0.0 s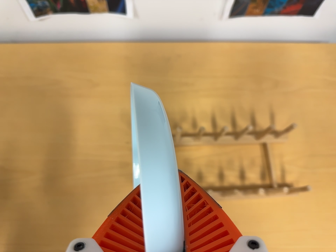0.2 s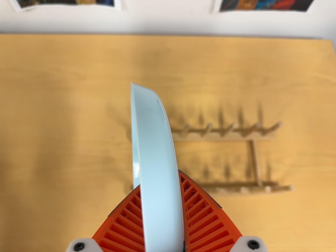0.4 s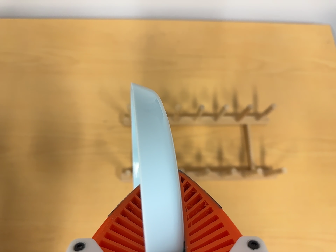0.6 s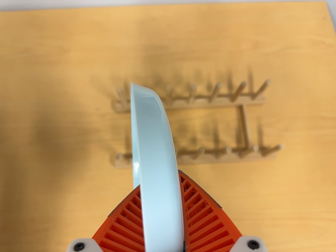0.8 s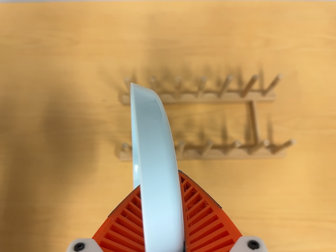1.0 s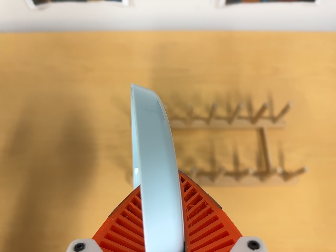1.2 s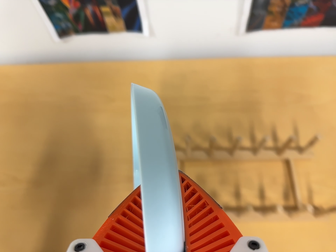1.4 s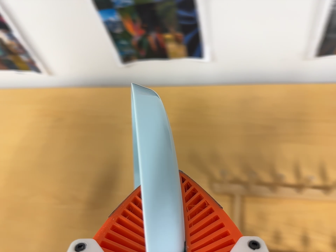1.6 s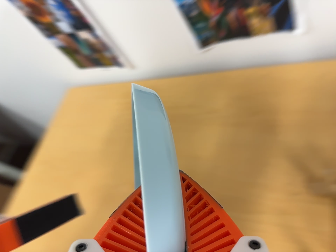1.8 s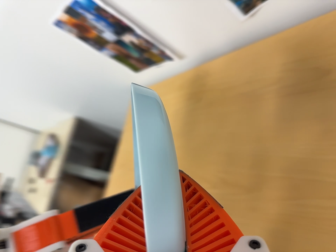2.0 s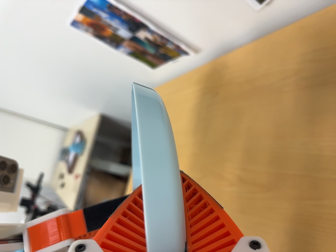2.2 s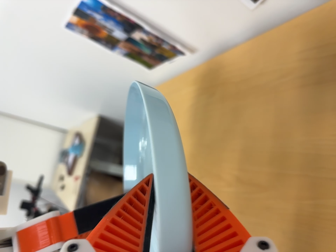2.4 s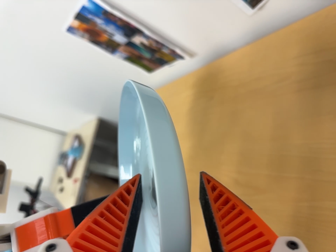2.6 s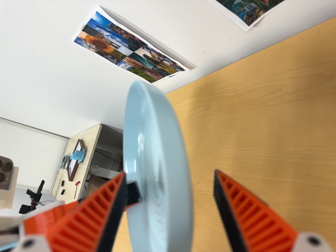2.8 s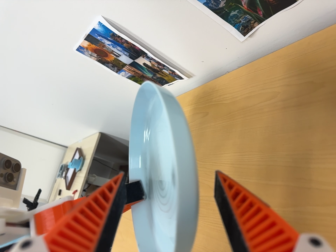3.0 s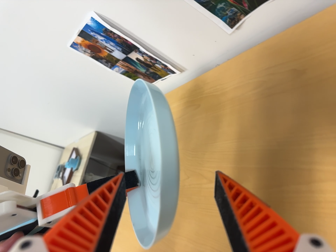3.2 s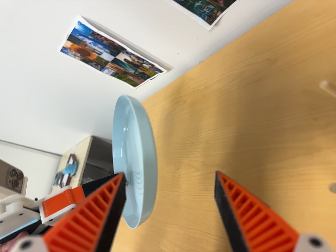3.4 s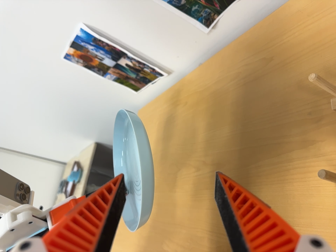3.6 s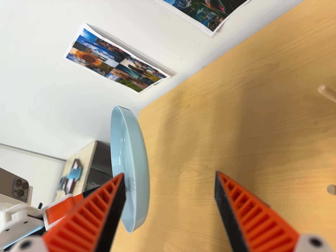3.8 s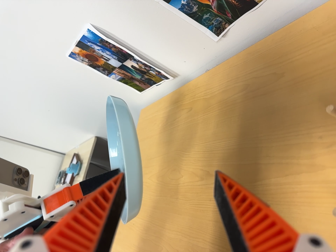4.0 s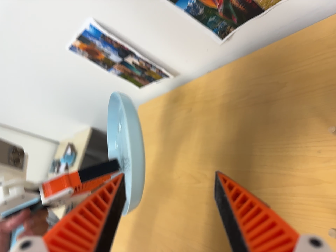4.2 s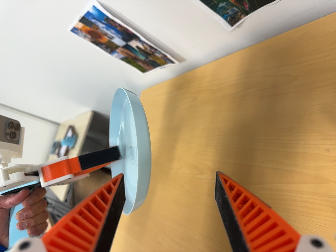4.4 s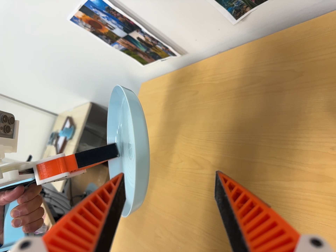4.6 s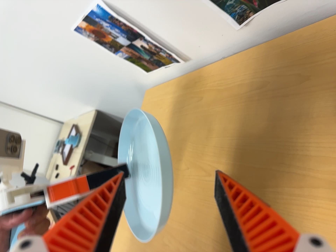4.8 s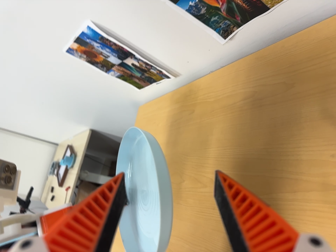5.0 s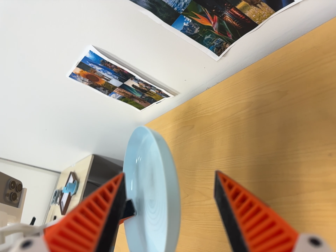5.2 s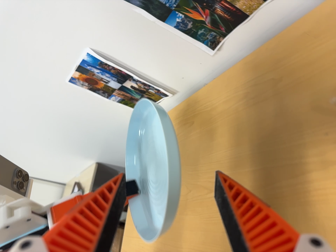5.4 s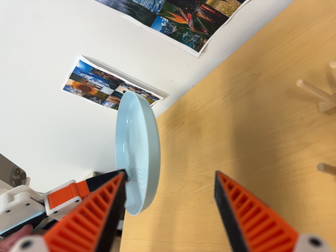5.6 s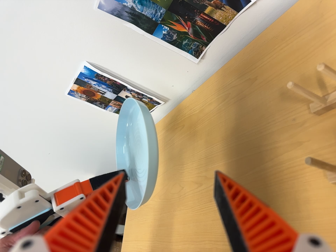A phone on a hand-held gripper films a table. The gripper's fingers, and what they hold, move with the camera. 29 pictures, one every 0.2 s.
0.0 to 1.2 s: The camera shifts only a little, or ends up much as it began.
1.2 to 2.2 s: The camera swings to its left by about 55 degrees, and the scene slides to the right. It travels forward, to its right and toward the top of its view, about 12 cm. It rolls about its line of sight by about 15 degrees, and the scene rotates counterclockwise.
2.2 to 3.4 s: The camera travels backward, toward the bottom of its view and to its right, about 12 cm, so what stands in front gets smaller.
3.4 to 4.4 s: The camera travels toward the top of its view and to its left, about 9 cm. Its aim tips toward the bottom of its view by about 10 degrees.
4.4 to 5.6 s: The camera travels toward the bottom of its view and backward, about 12 cm. Its aim tips toward the top of its view by about 15 degrees. It rolls about its line of sight by about 10 degrees, and the scene rotates counterclockwise.
The film runs backward here.
